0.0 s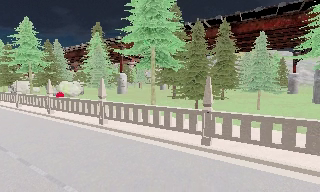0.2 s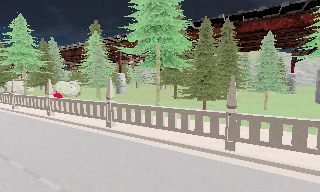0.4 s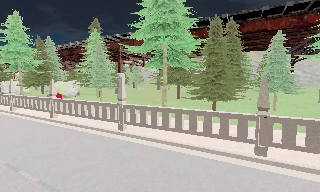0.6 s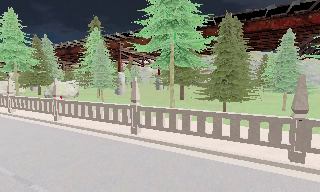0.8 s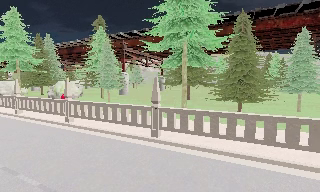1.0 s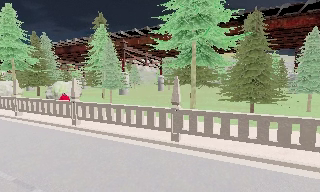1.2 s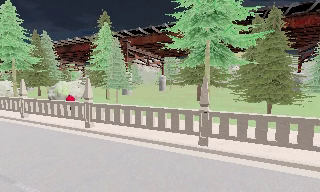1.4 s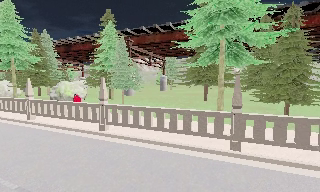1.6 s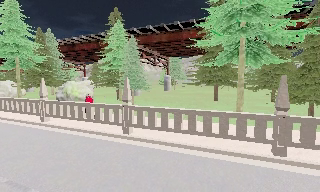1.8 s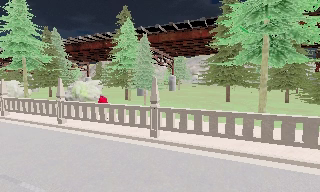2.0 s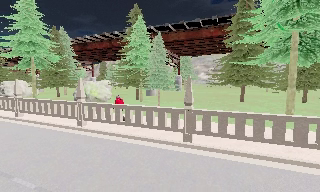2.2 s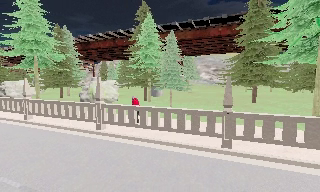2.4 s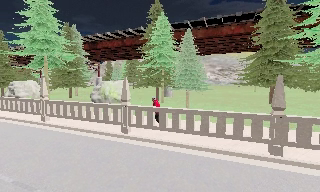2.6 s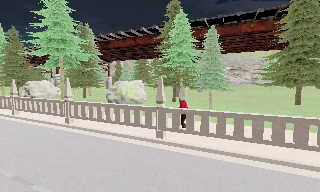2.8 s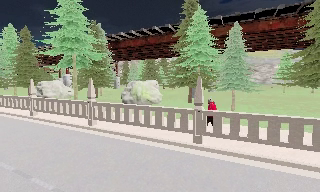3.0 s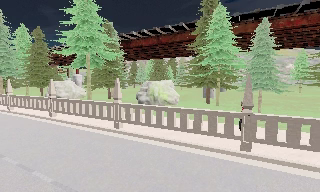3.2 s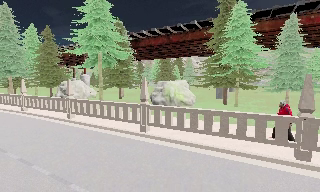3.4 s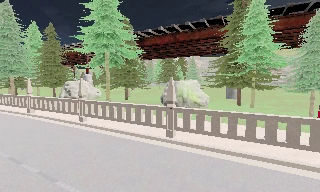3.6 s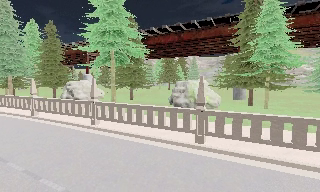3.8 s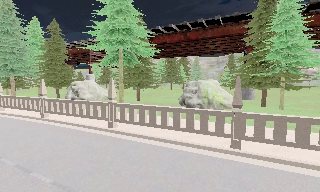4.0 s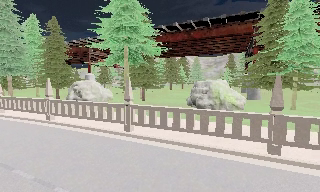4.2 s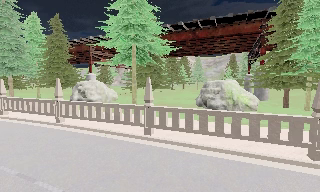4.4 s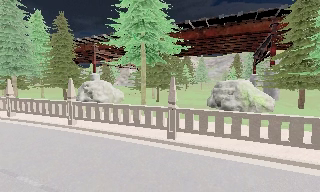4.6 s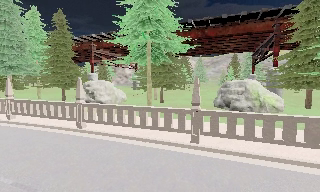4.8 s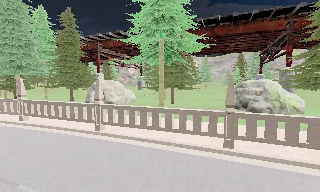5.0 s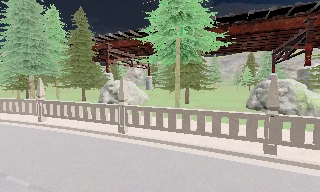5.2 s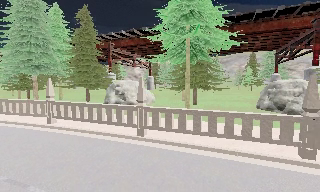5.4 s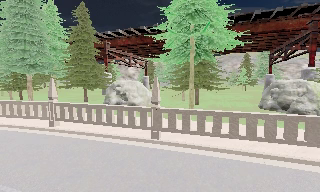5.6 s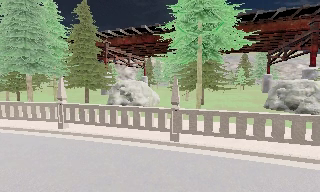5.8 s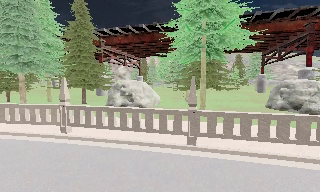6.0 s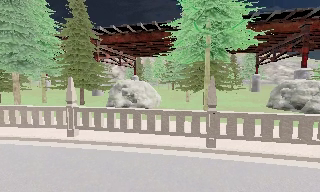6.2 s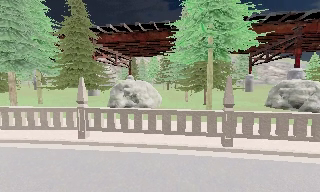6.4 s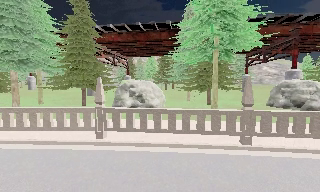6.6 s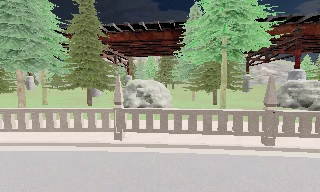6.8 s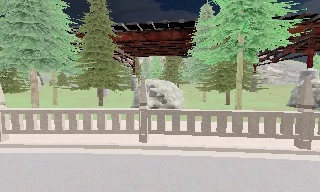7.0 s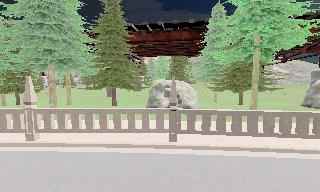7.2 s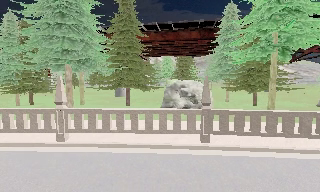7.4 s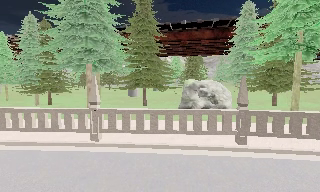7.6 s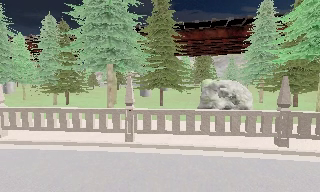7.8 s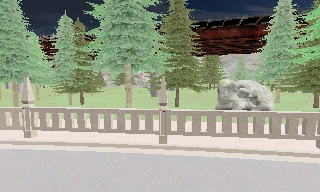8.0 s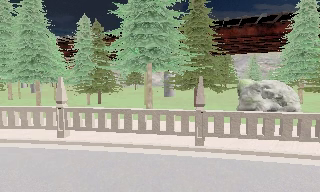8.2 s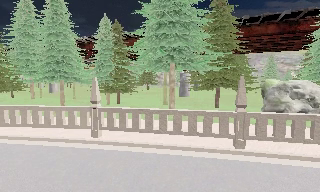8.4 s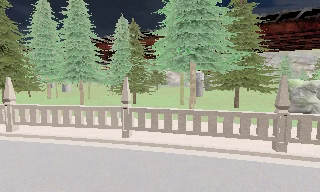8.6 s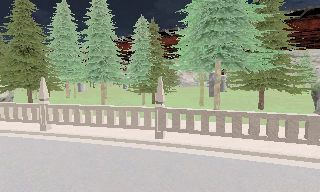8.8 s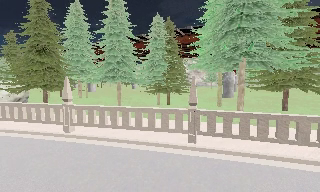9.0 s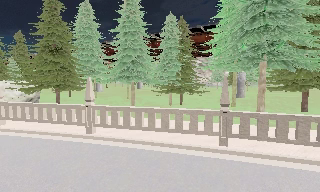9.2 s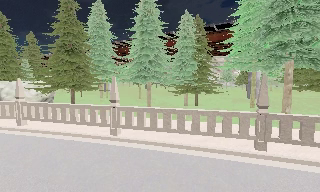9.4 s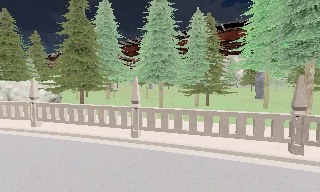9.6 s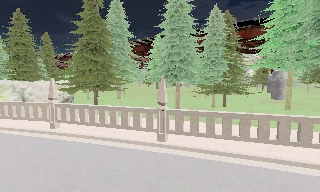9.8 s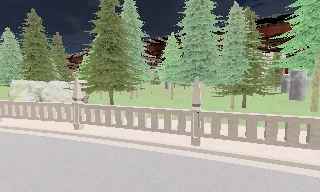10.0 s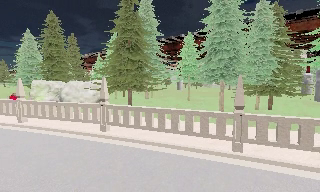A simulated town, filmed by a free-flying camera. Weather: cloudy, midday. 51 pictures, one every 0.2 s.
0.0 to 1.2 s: The camera travels to its left and forward, about 7 m, so close, fixed things drift to the right.
1.2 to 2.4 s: The camera travels to its left, about 9 m, so close, fixed things drift to the right.
2.4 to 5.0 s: The camera travels to its left and forward, about 19 m, so close, fixed things drift to the right.
5.0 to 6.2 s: The camera pans to its right, which is clockwise from overhead, by about 15 degrees. It travels to its left, about 6 m, so close, fixed things drift to the right.
6.2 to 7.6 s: The camera travels to its left, about 8 m, so close, fixed things drift to the right.
7.6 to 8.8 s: The scene slides to the right, as the camera pans about 15 degrees to its left. It travels to its left, about 7 m, so close, fixed things drift to the right.
8.8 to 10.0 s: The camera travels to its left, about 7 m, so close, fixed things drift to the right.
The film runs forward here.
